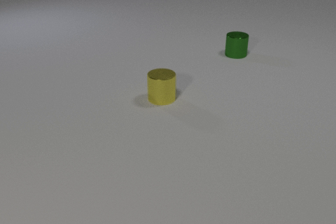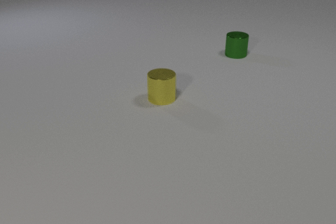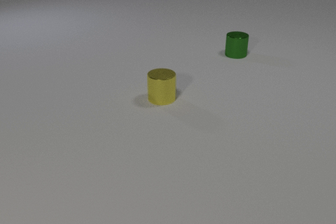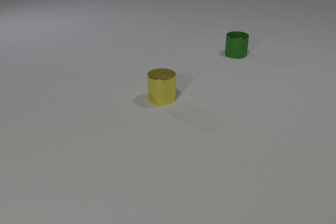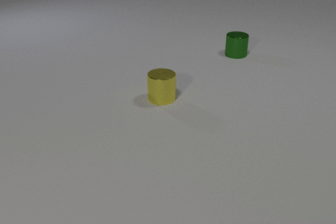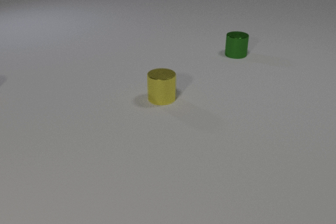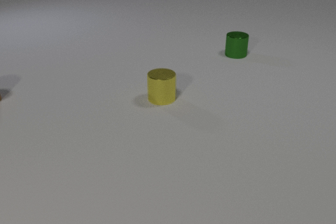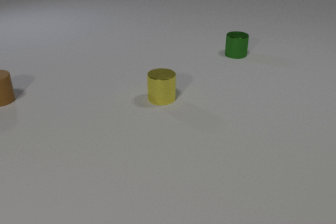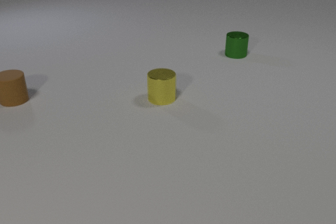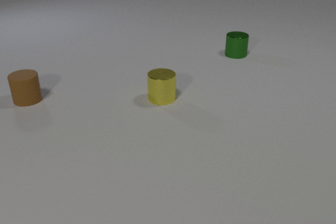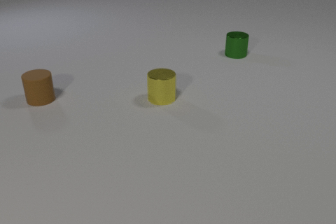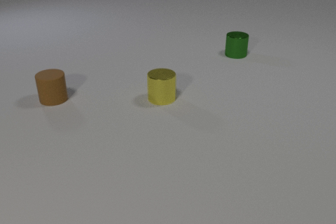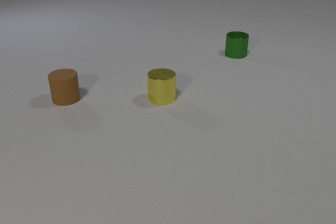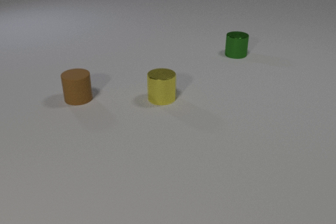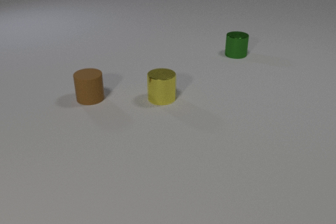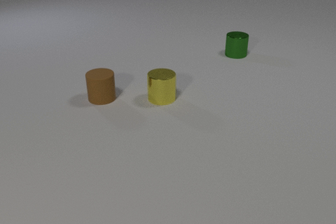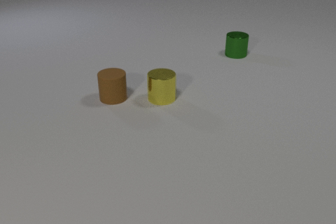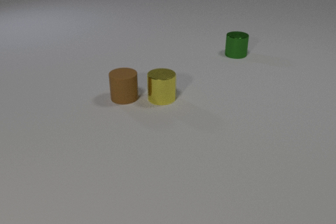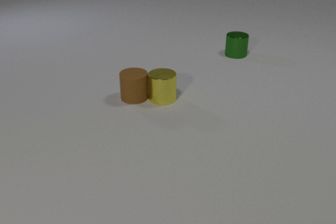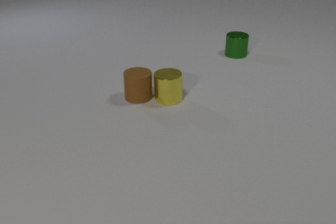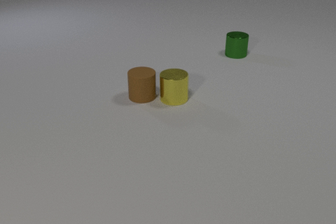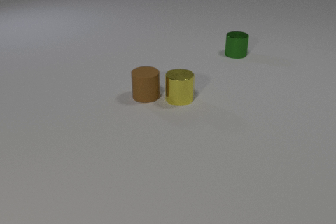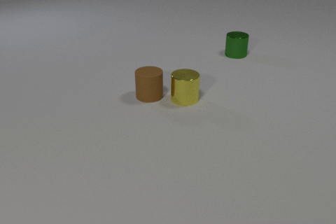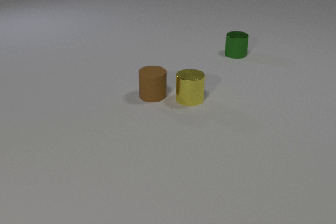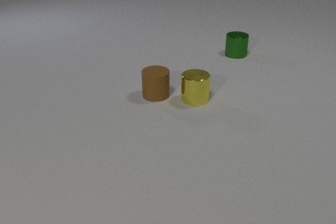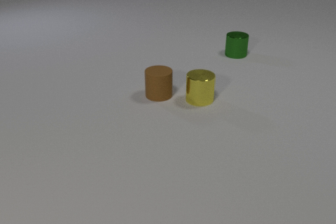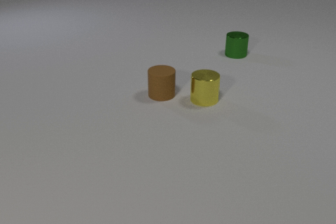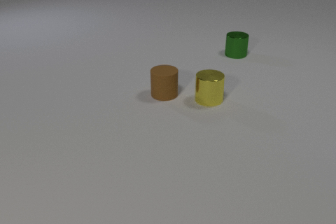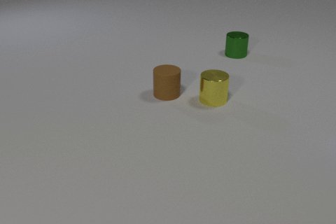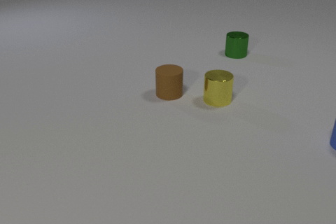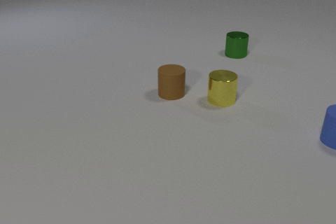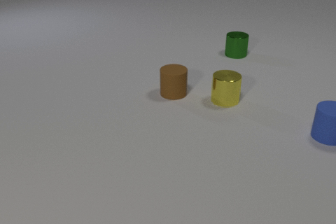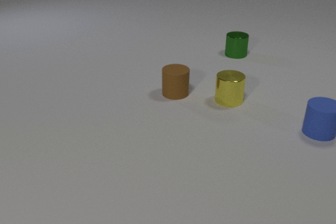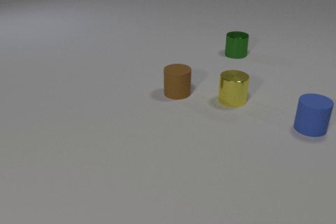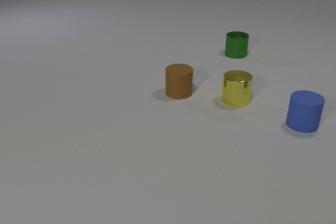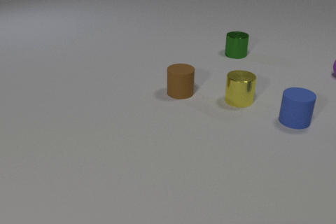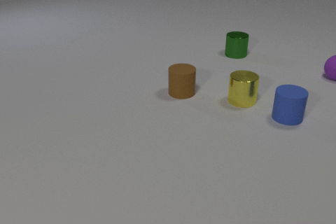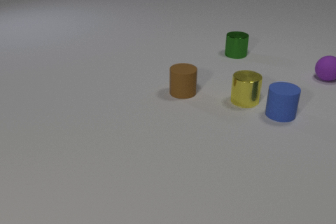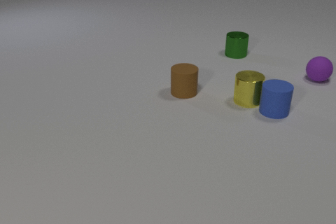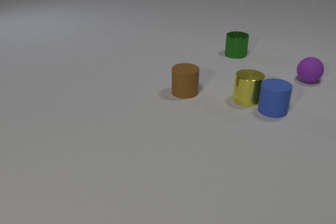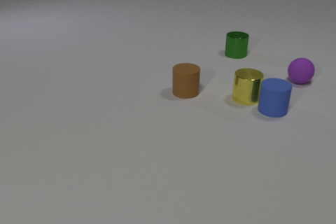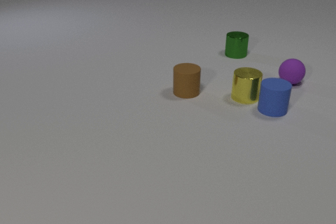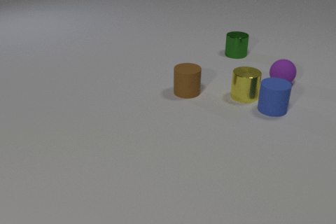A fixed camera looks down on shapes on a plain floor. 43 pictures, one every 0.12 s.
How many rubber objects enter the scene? 3.
What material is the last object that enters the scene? rubber.
What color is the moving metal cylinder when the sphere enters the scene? yellow.
0.00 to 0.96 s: The brown rubber cylinder comes in at the left edge, slides to the right.
0.96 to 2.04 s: The brown rubber cylinder slides to the right.
2.04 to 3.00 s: The brown rubber cylinder slides to the right. The yellow metal cylinder slides to the right. The brown rubber cylinder and the yellow metal cylinder collide.
3.00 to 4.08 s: The brown rubber cylinder slides to the right. The yellow metal cylinder slides to the right. The blue rubber cylinder comes in at the right edge, slides to the left and away from the camera.
4.08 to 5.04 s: The brown rubber cylinder slides to the right. The yellow metal cylinder slides away from the camera and to the right. The purple rubber sphere comes in at the right edge, rolls to the left and toward the camera. The blue rubber cylinder slides to the left and away from the camera. The yellow metal cylinder and the blue rubber cylinder collide.
